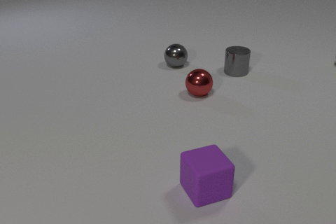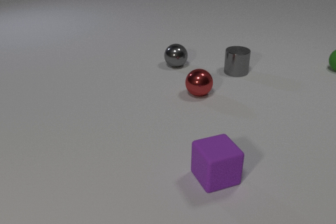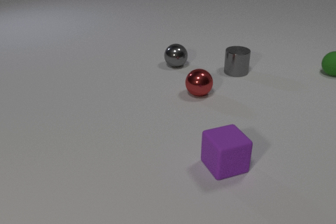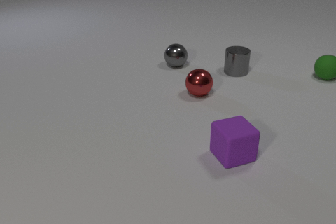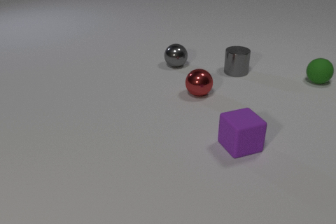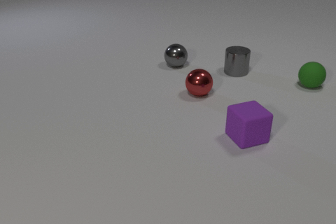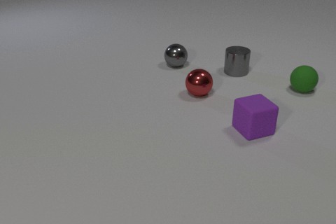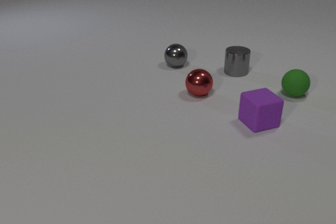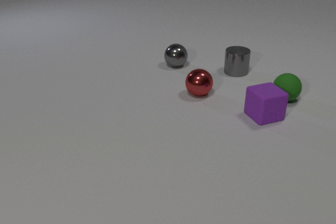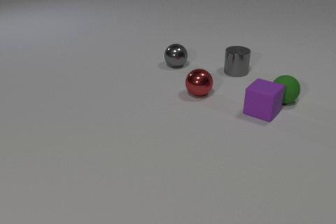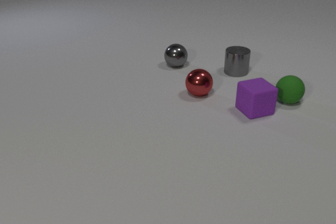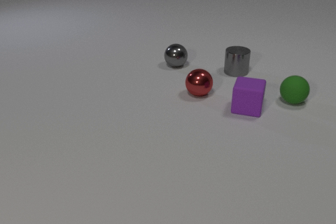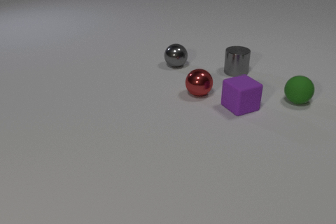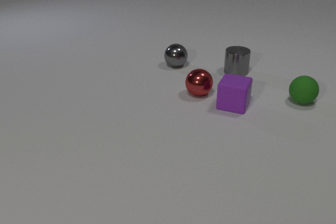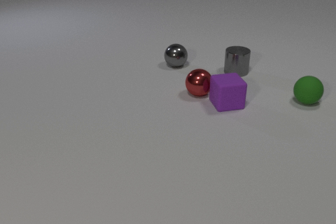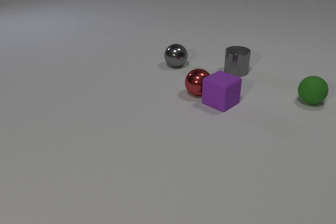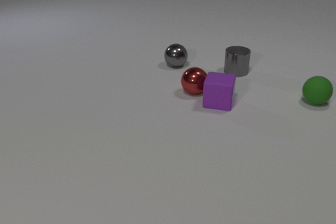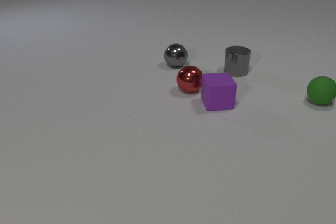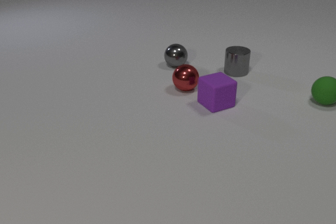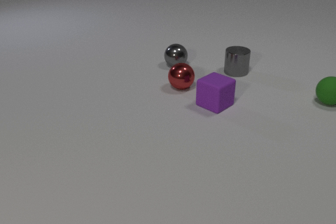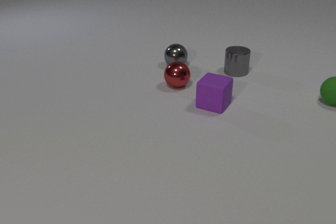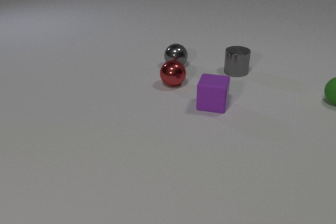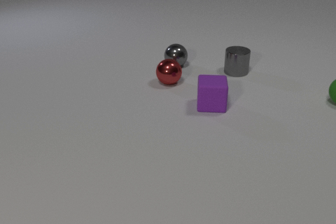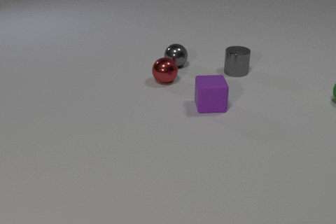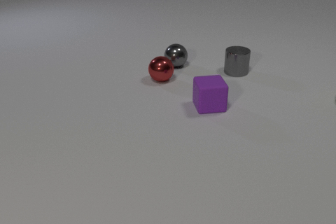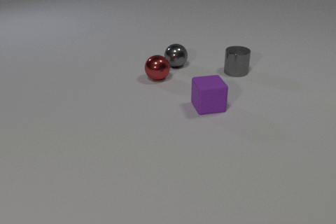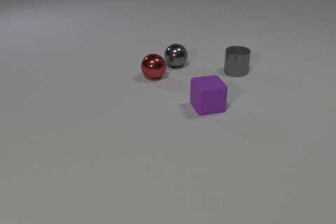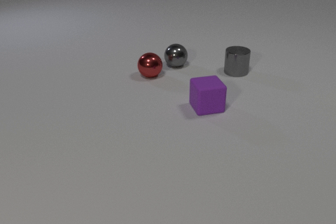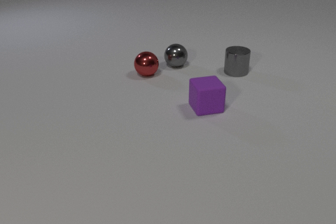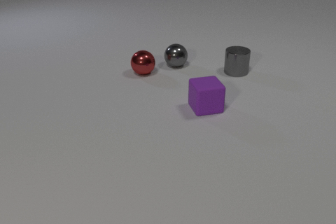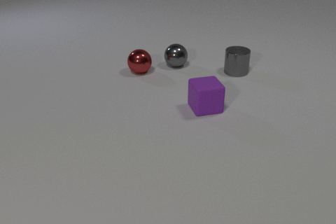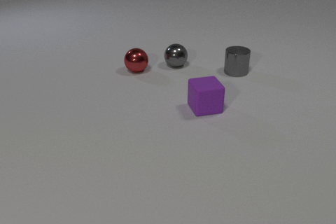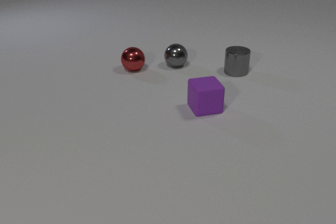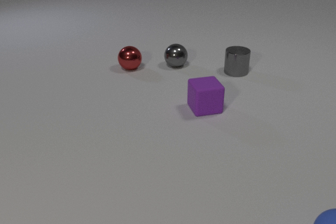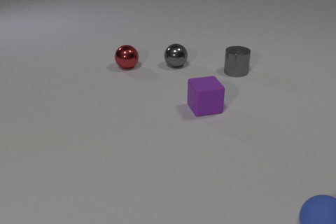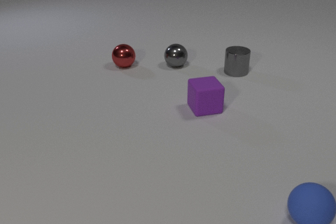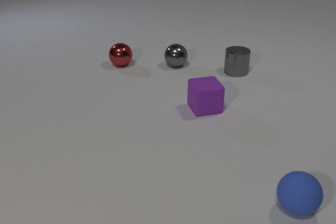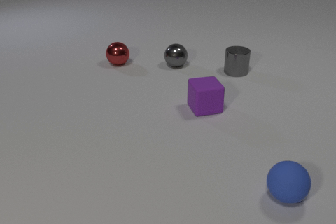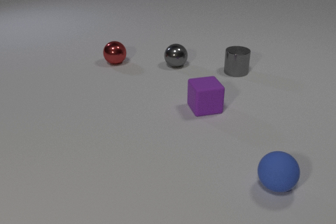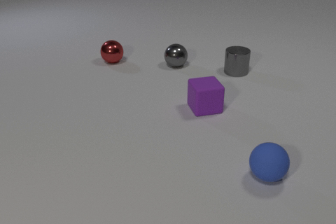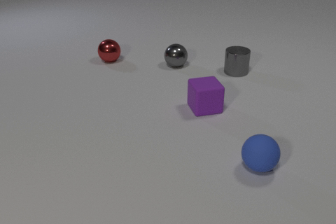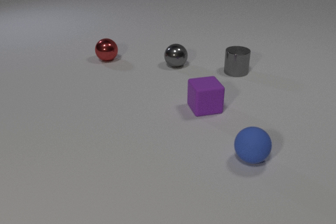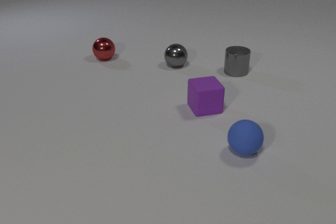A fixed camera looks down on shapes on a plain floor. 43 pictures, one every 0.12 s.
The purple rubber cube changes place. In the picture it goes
away from the camera.
0.00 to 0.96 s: The green rubber sphere rolls toward the camera and to the left. The purple rubber cube slides away from the camera.
0.96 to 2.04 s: The green rubber sphere rolls to the right. The purple rubber cube slides to the left. The red metal sphere rolls to the left and away from the camera. The green rubber sphere and the purple rubber cube collide. The purple rubber cube and the red metal sphere collide.
2.04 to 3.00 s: The green rubber sphere rolls to the right, leaves at the right edge. The purple rubber cube slides to the left and toward the camera. The red metal sphere rolls to the left and away from the camera.
3.00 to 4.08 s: The red metal sphere rolls to the left and away from the camera. The blue rubber sphere comes in at the bottom edge, rolls to the left and away from the camera.
4.08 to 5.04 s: The red metal sphere rolls away from the camera and to the left. The blue rubber sphere rolls away from the camera and to the left.
Are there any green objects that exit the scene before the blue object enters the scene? yes.
Are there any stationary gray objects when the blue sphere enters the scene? yes.
What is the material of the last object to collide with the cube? metal.
